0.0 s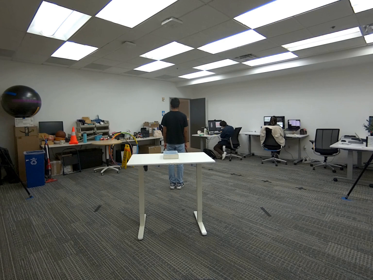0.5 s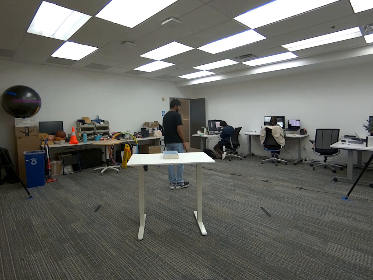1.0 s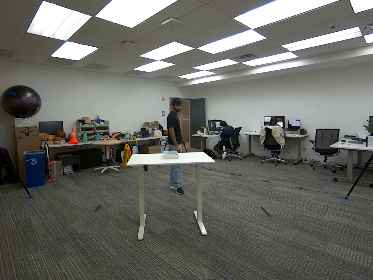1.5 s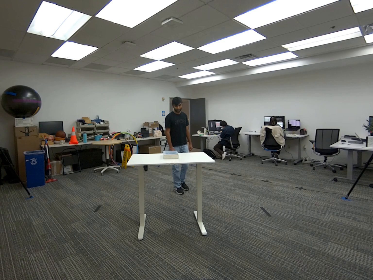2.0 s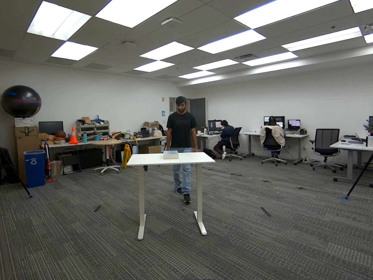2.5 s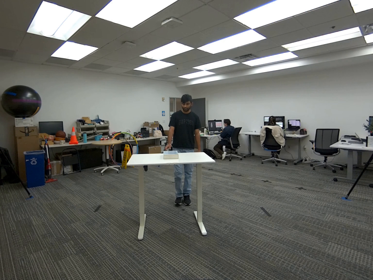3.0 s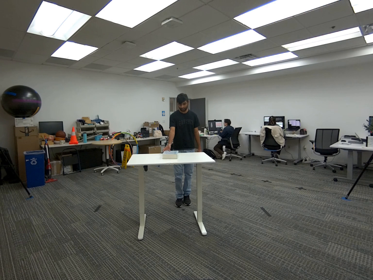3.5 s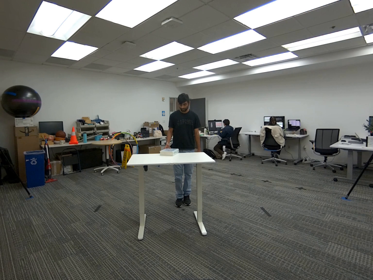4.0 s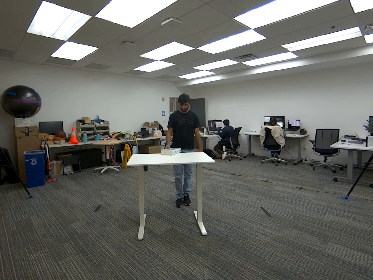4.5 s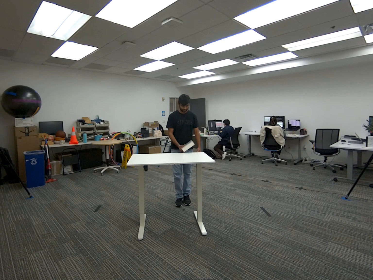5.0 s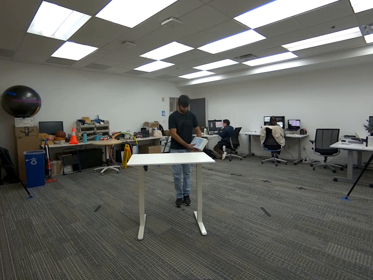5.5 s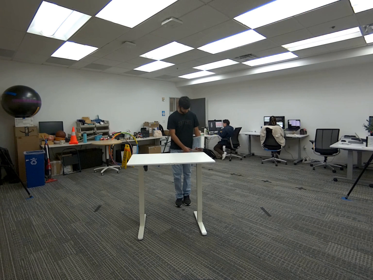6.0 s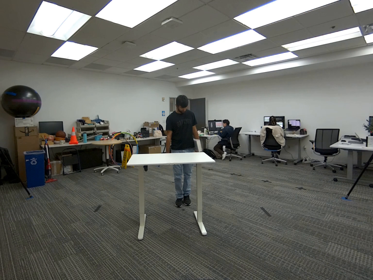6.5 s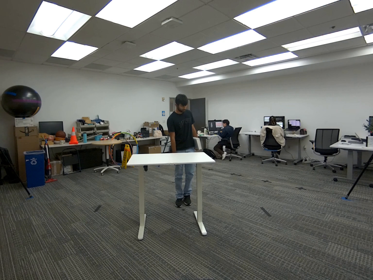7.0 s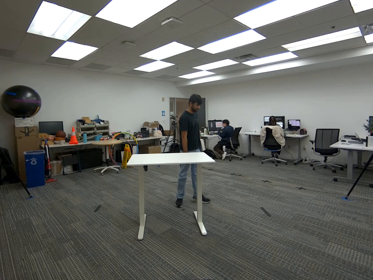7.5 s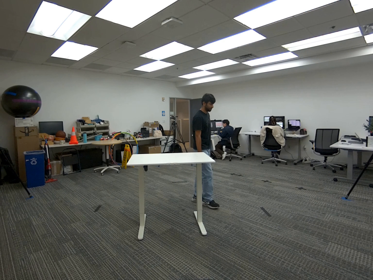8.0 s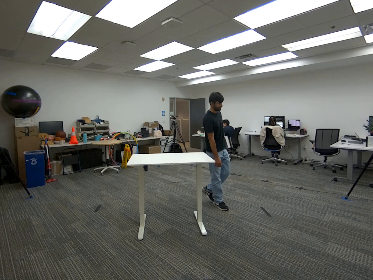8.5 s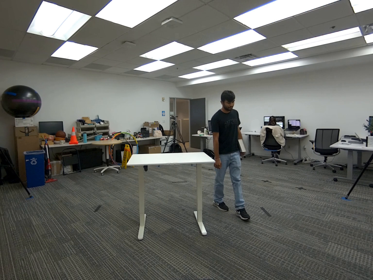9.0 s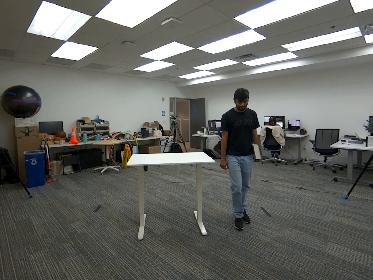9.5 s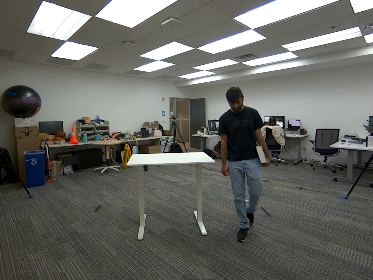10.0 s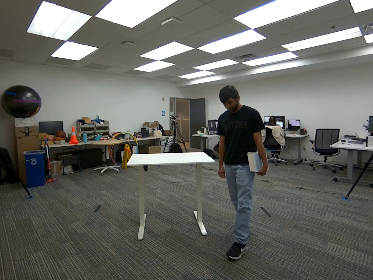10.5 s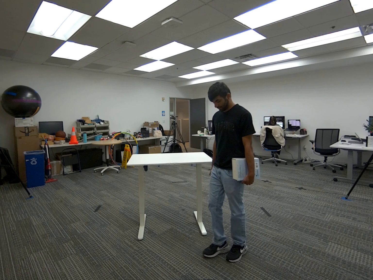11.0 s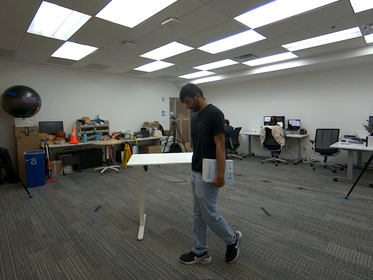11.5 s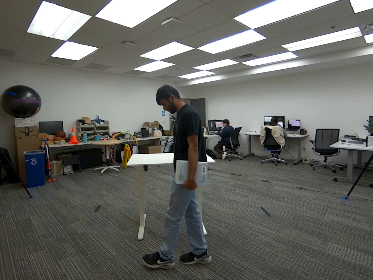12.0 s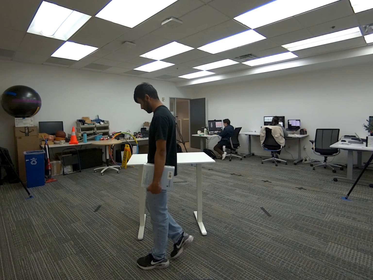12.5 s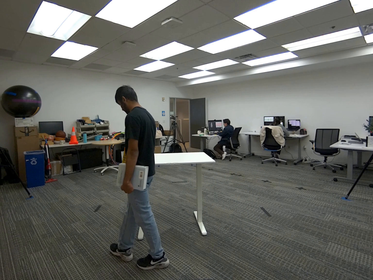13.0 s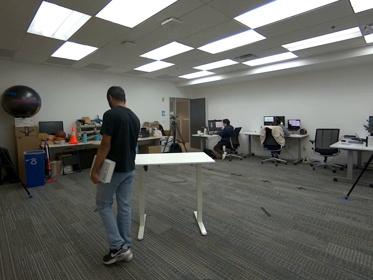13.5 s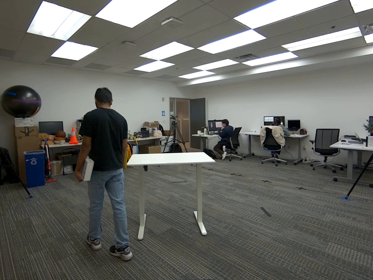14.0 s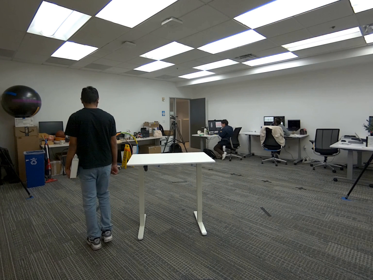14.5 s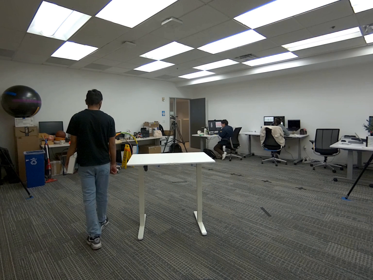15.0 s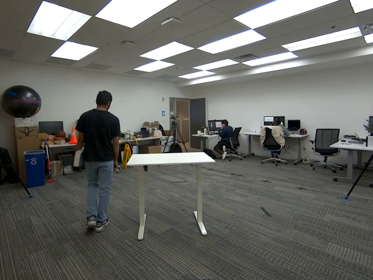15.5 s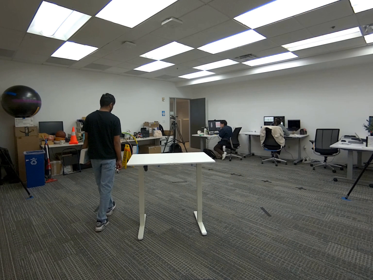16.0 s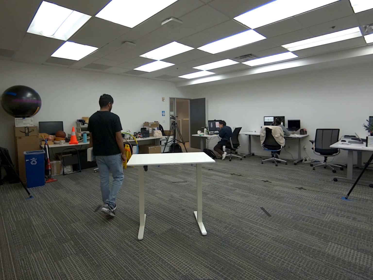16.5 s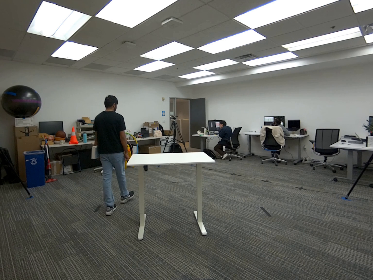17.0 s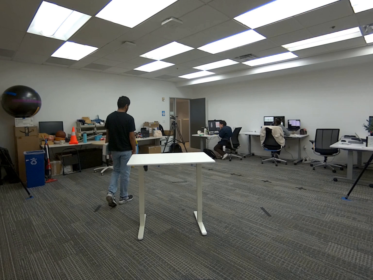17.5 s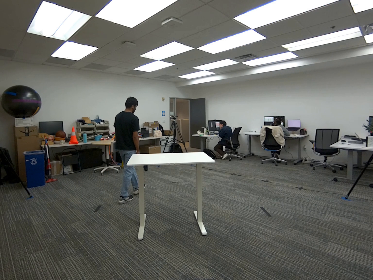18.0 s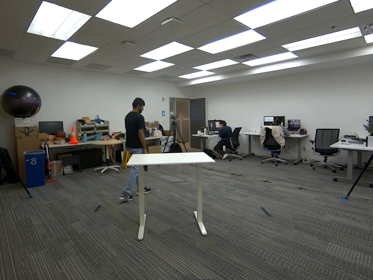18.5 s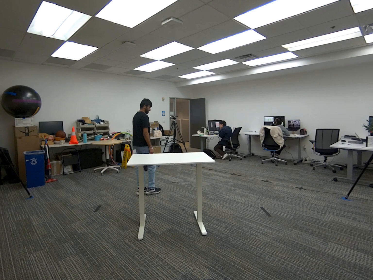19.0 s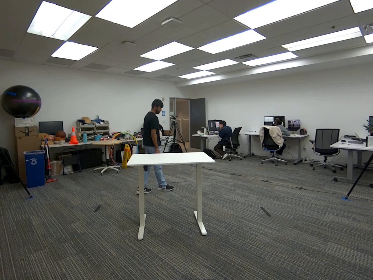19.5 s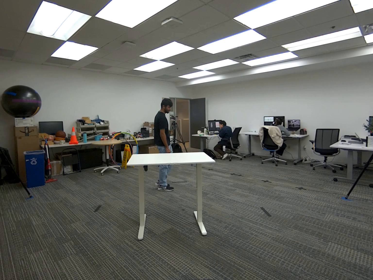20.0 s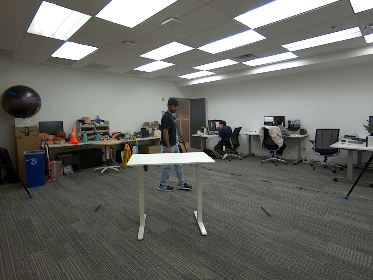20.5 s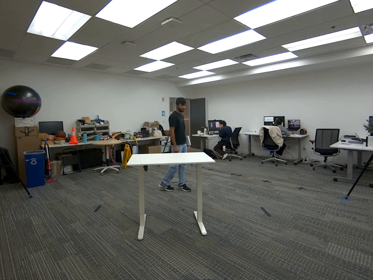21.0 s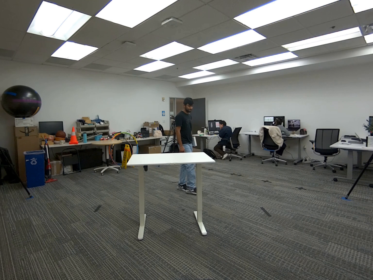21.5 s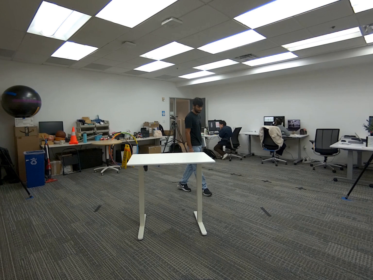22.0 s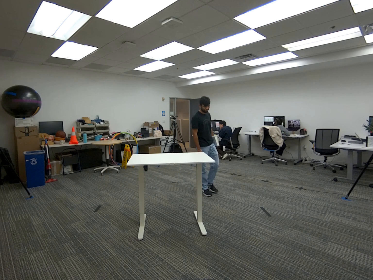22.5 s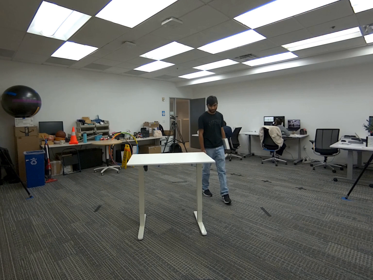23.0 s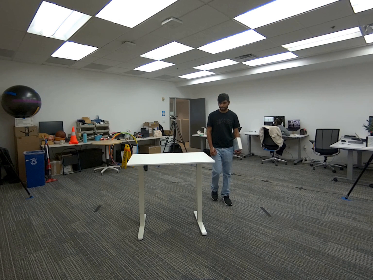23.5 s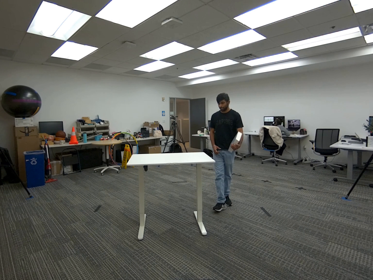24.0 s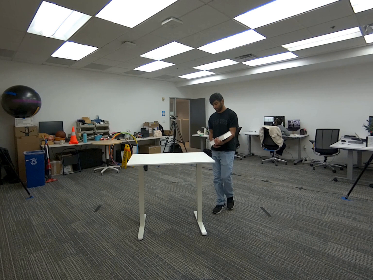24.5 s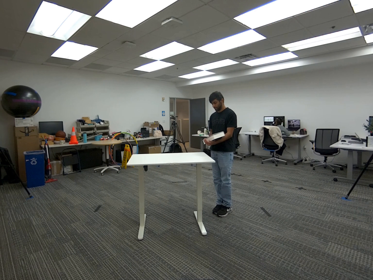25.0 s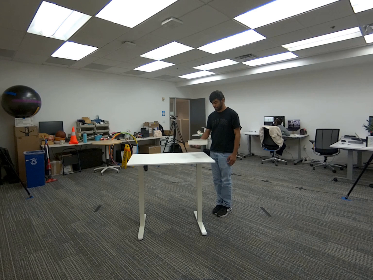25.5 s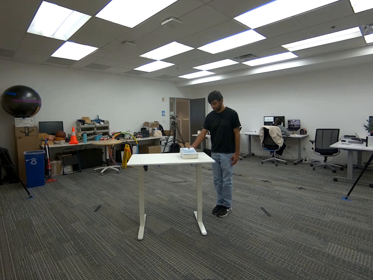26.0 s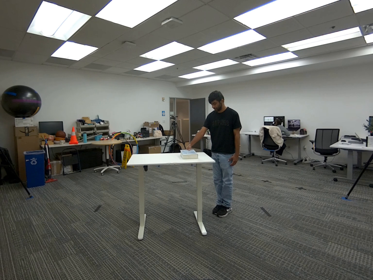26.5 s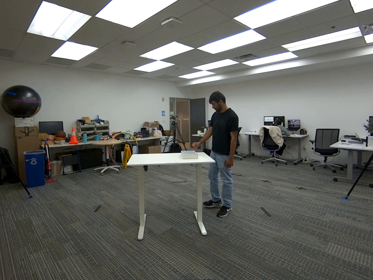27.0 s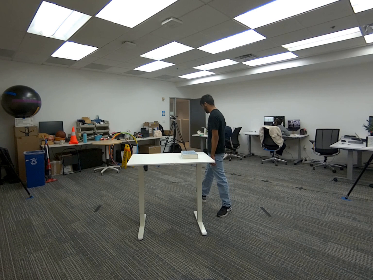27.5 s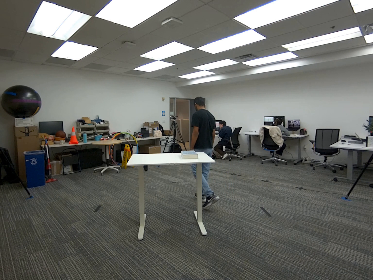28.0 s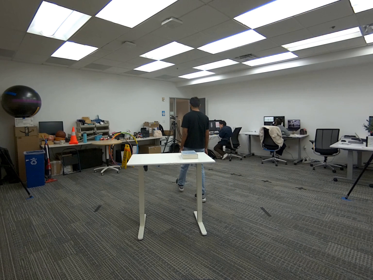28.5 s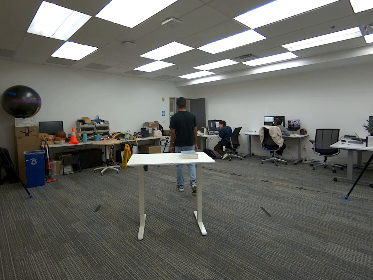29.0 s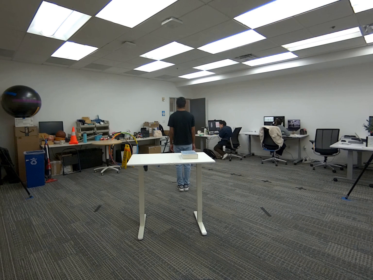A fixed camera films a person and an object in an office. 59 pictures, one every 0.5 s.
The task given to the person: Pick up the light blue book from the white desk and put the light blue book under your arm and walk around and place it back to the white desk.
